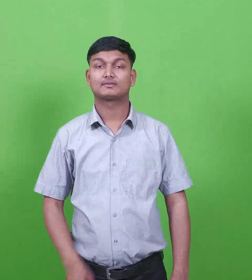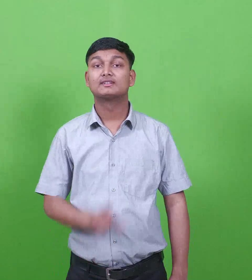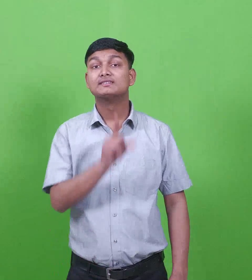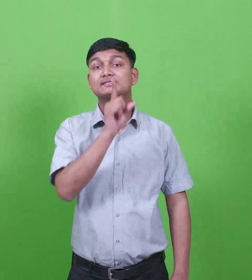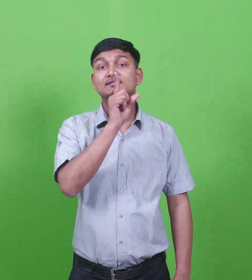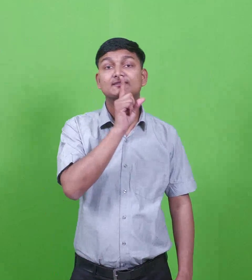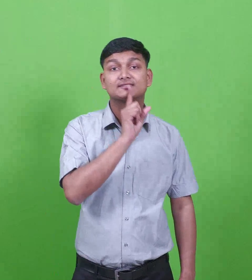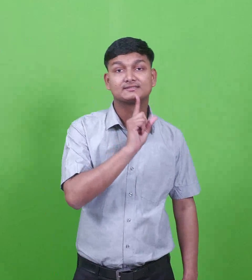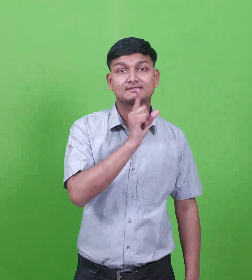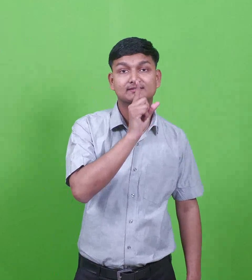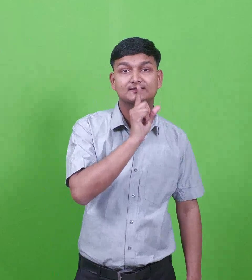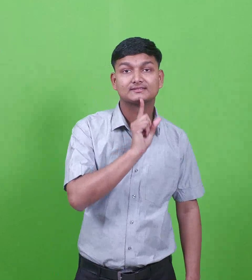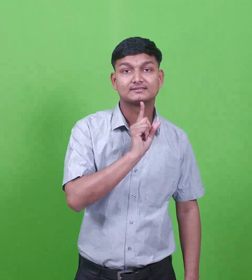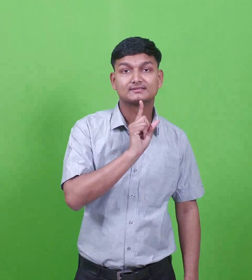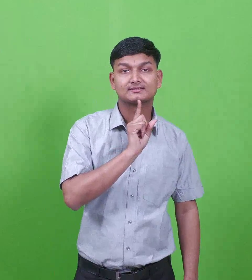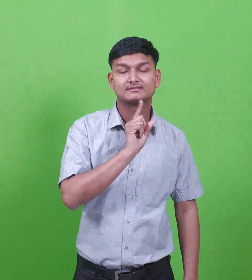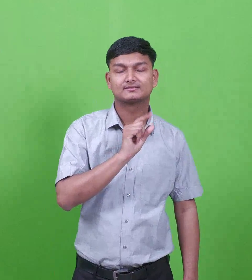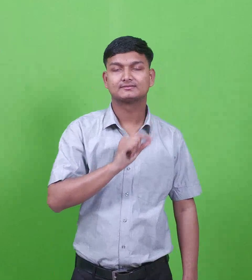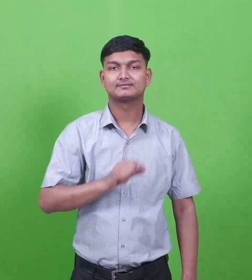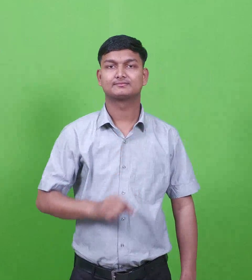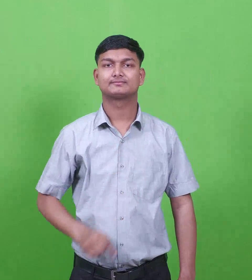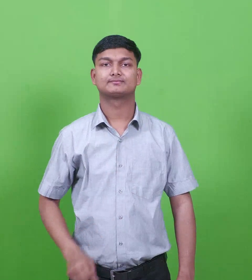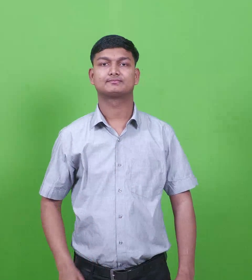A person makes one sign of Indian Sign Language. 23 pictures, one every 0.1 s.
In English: adam
